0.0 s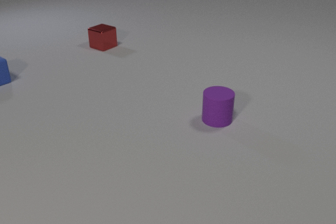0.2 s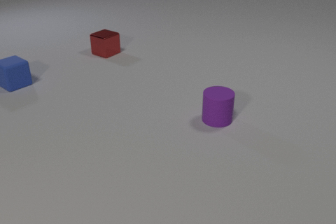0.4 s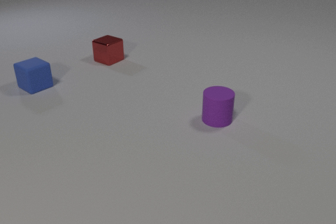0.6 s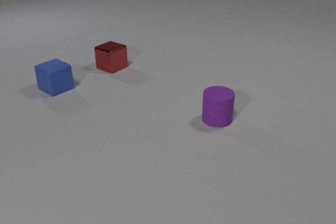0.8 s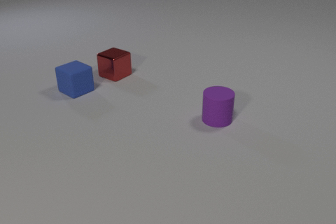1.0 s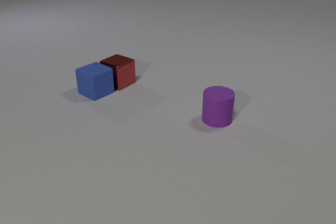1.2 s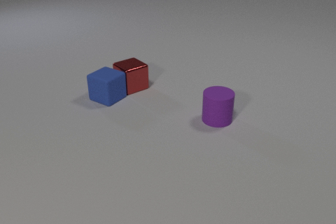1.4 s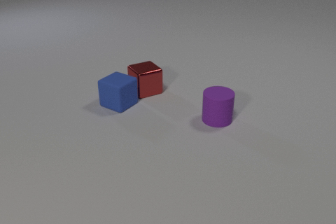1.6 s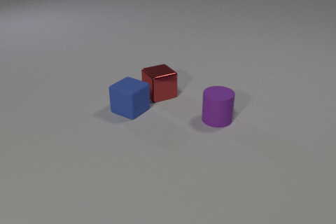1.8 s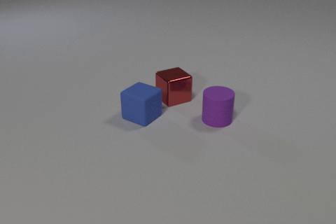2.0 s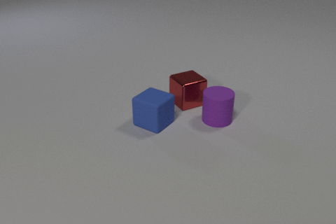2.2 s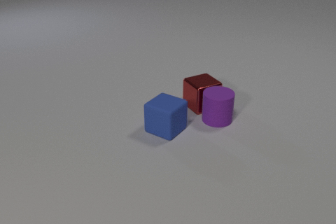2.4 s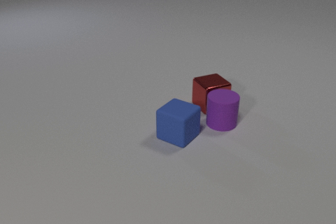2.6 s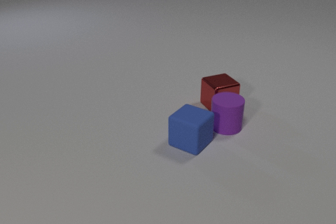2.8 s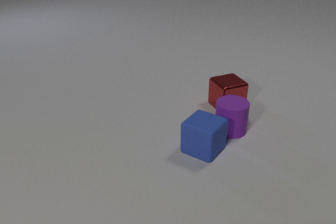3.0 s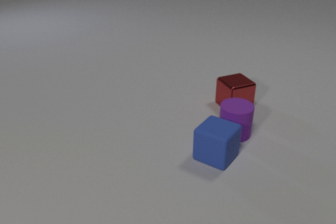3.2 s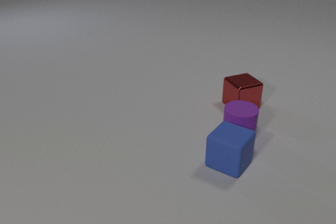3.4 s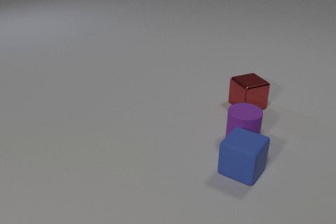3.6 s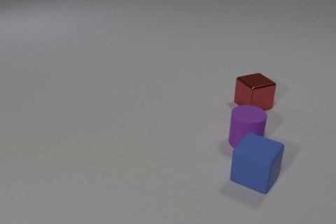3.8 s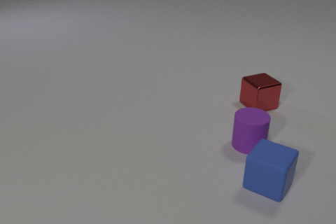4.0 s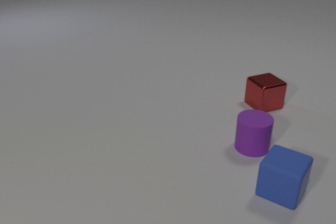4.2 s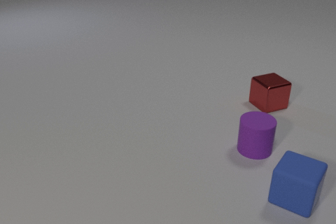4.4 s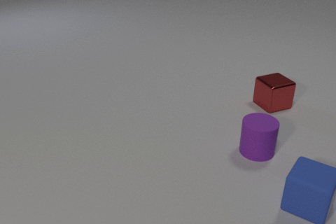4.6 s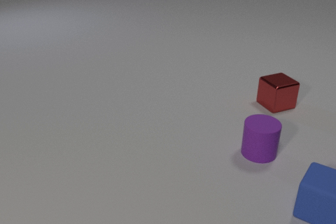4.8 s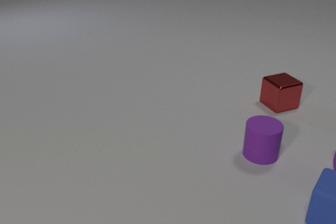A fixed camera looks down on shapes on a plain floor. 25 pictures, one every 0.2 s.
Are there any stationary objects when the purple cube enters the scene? no.
What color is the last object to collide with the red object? purple.
How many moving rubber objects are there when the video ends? 2.
0.0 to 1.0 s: The red metal cube slides toward the camera. The blue rubber cube slides to the right and toward the camera. The red metal cube and the blue rubber cube collide.
1.0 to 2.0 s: The red metal cube slides to the right and toward the camera, spins so that its near face slides to the left, clockwise seen from above. The blue rubber cube slides toward the camera and to the right.
2.0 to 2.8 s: The red metal cube slides to the right. The blue rubber cube slides to the right and toward the camera. The purple rubber cylinder slides toward the camera and to the right. The red metal cube and the purple rubber cylinder collide.
2.8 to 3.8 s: The red metal cube slides to the right. The blue rubber cube slides to the right and toward the camera. The purple rubber cylinder slides toward the camera and to the right.
3.8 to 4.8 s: The red metal cube slides to the right. The blue rubber cube slides to the right and toward the camera. The purple rubber cylinder slides toward the camera and to the right.
